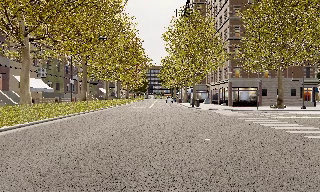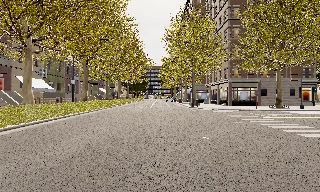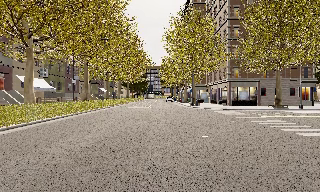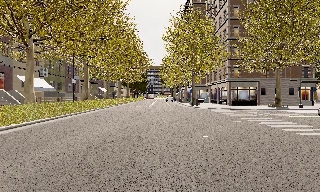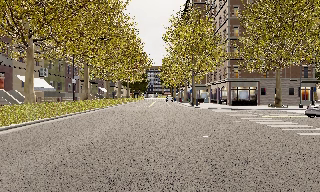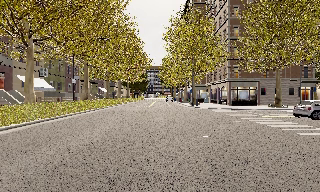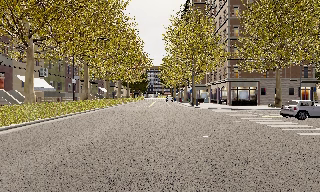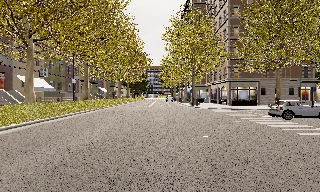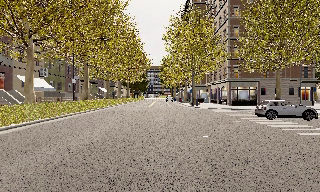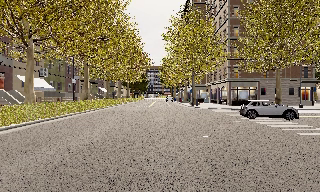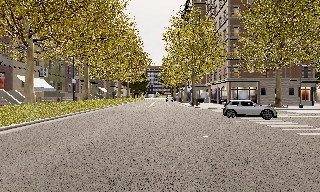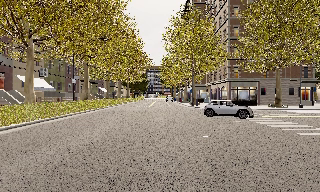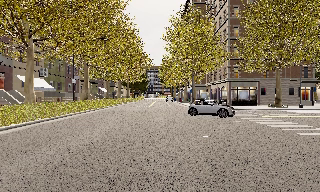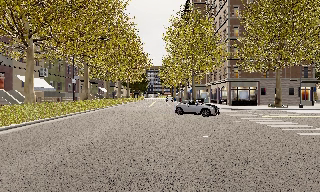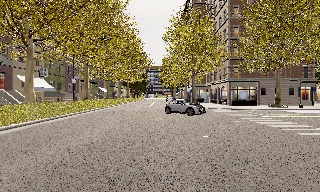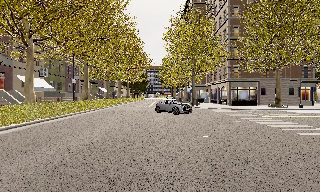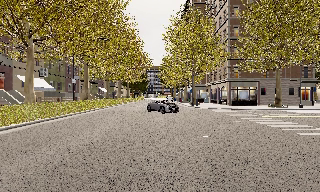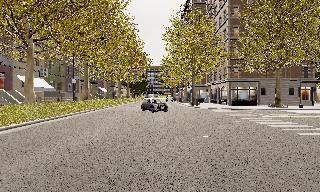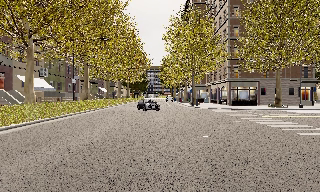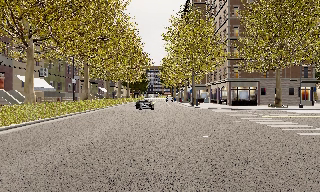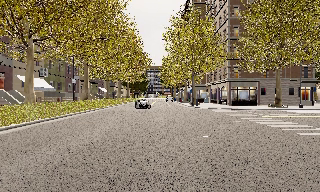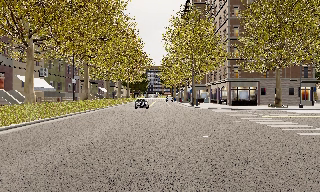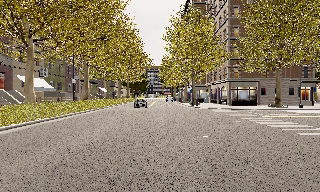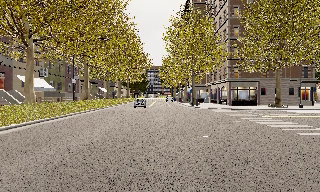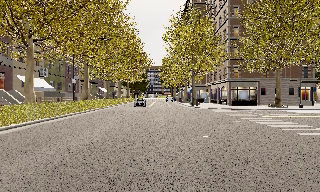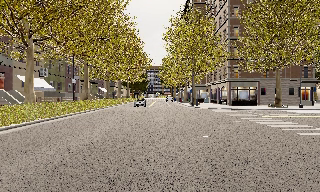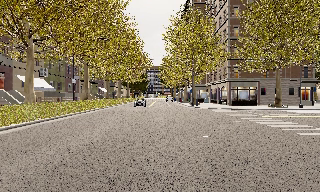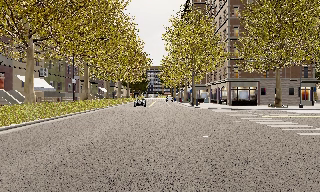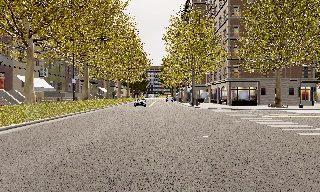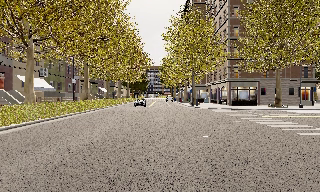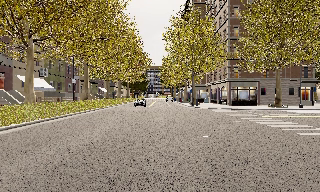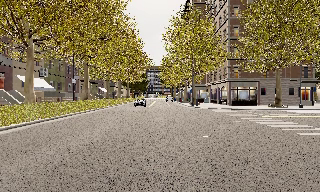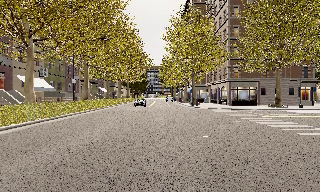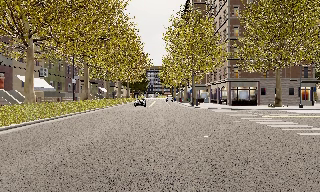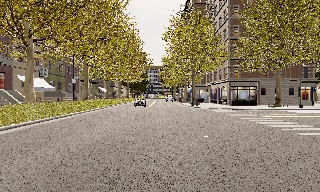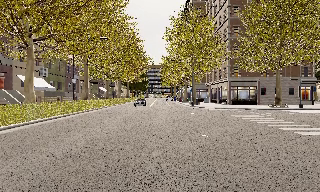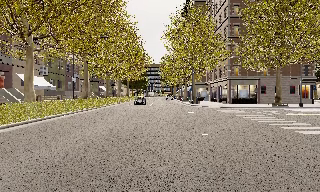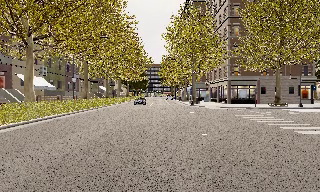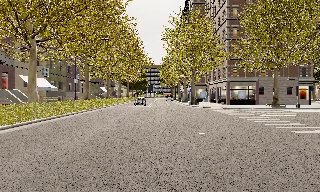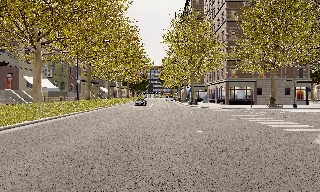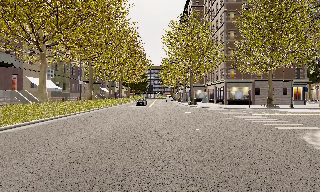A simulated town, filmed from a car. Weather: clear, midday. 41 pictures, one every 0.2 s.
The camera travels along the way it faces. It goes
backward.
0.0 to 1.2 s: The camera shifts only a little, or ends up much as it began.
1.2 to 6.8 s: The camera keeps its place and its aim.
6.8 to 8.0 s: The camera travels backward, about 1.5 m, so what stands in front gets smaller. It gains speed.
The film runs backward here.
